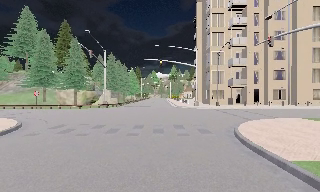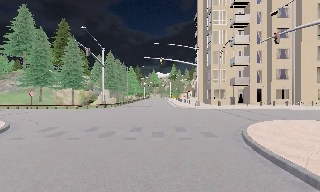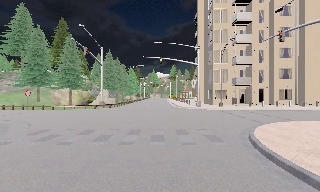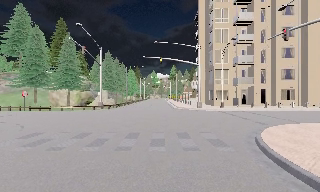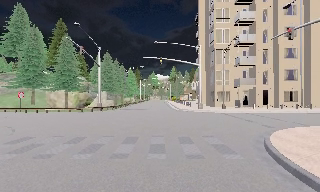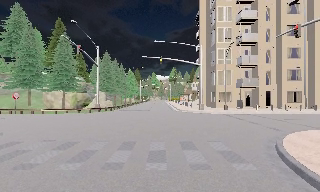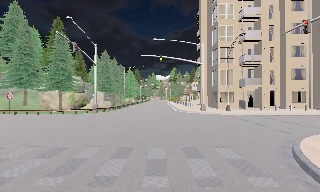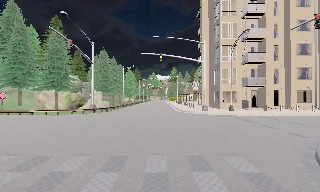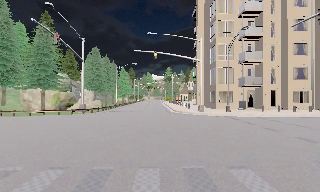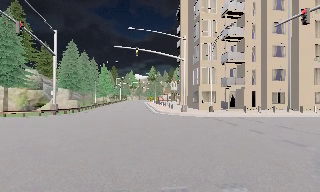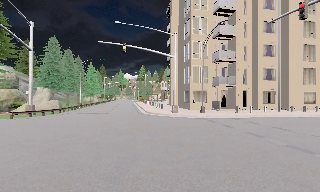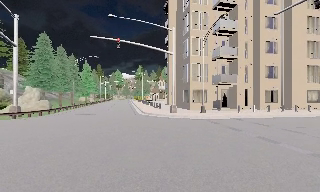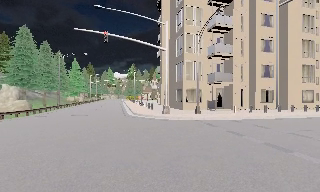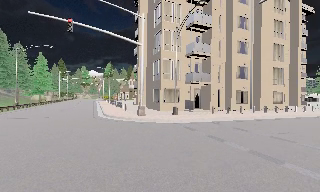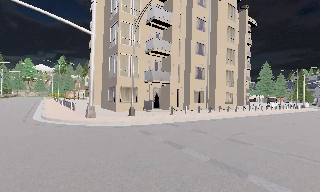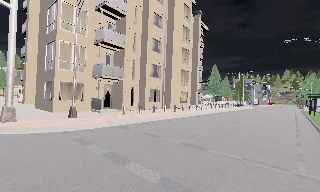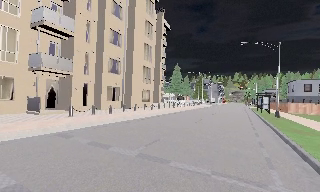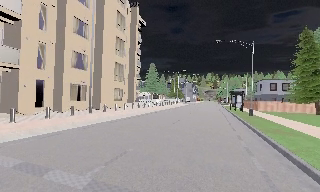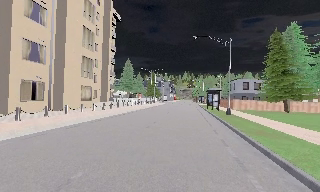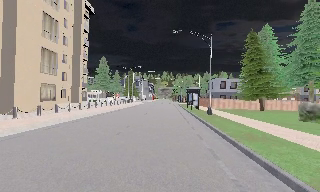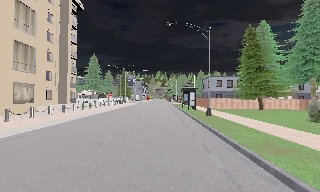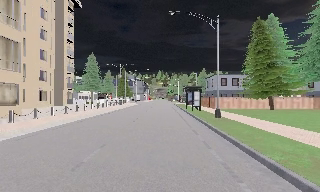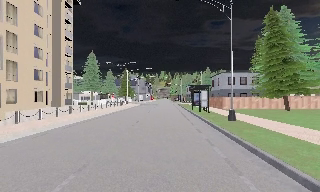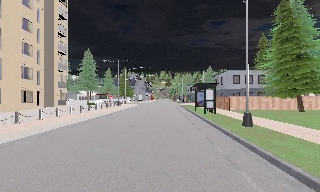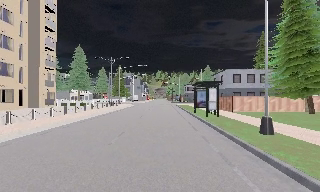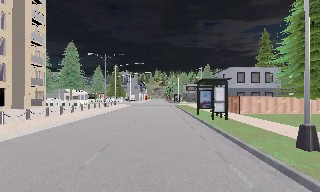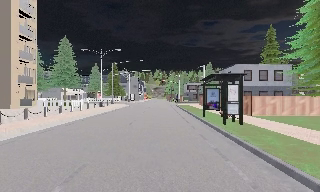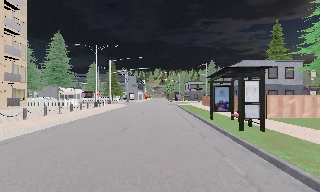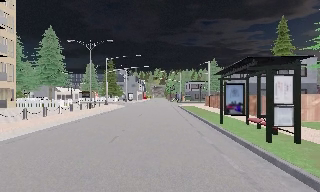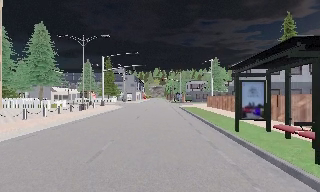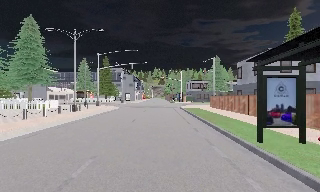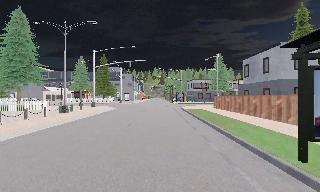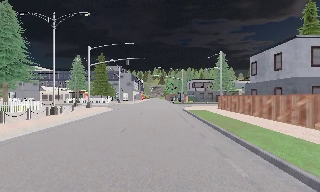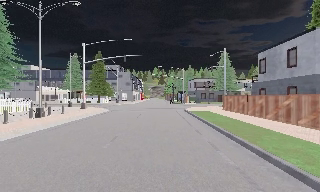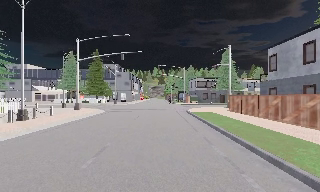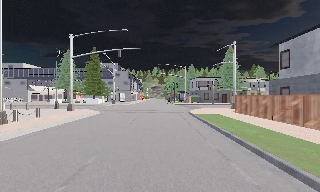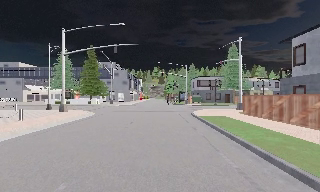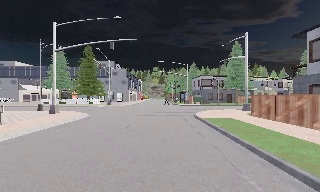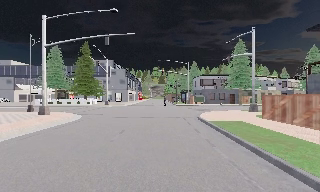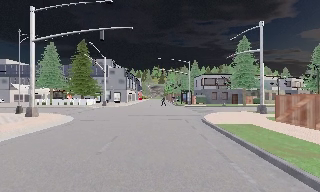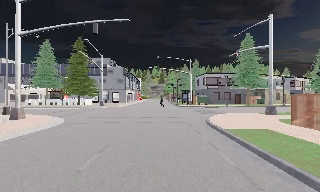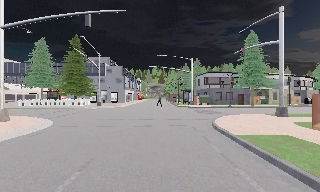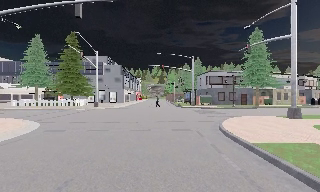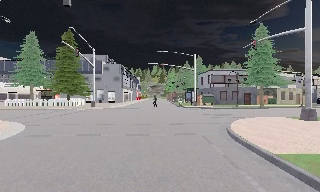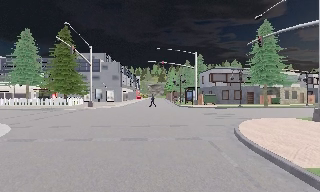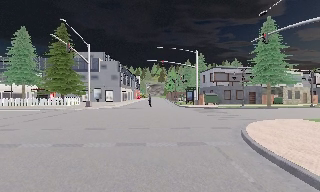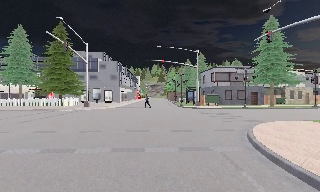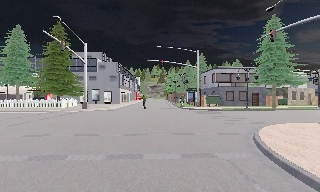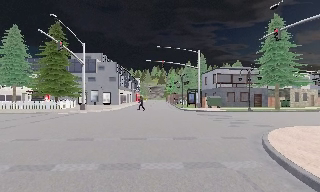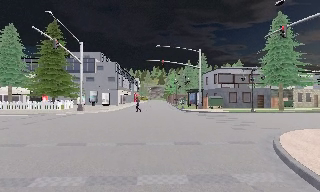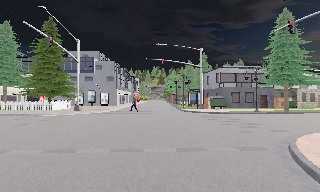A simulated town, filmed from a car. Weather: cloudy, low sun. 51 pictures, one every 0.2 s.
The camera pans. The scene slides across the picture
to the left.
The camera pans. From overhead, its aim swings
clockwise.
0.0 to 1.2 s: The camera travels forward, about 3.5 m, so what stands in front looms larger.
1.2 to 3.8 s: The camera pans to its right, which is clockwise from overhead, by about 90 degrees. It travels forward, about 15 m. It gains speed.
3.8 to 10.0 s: The camera travels forward, about 40 m, so what stands in front looms larger. It loses speed.
The film runs forward here.
